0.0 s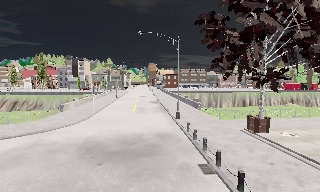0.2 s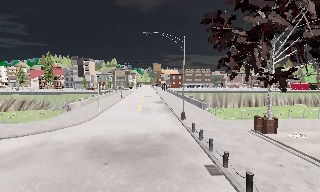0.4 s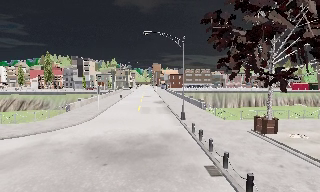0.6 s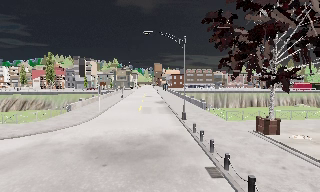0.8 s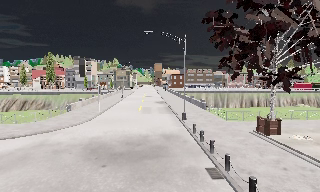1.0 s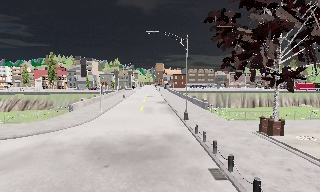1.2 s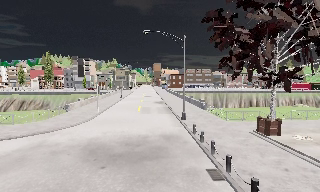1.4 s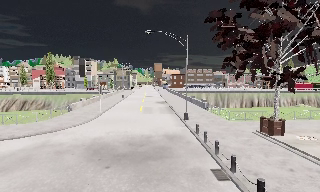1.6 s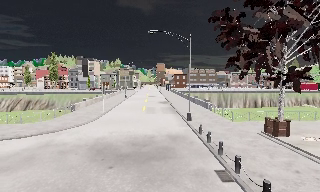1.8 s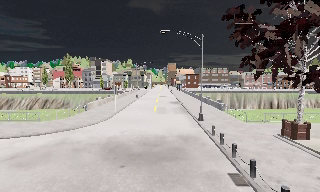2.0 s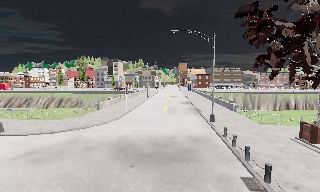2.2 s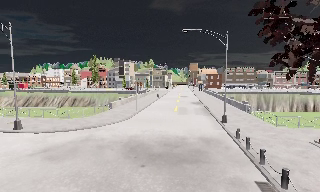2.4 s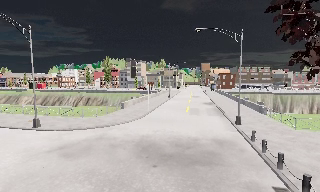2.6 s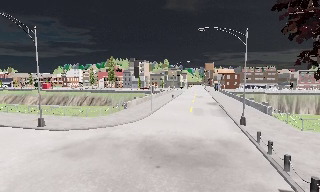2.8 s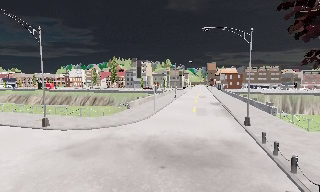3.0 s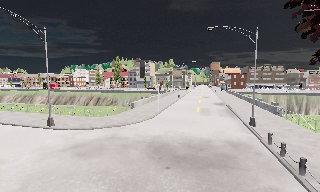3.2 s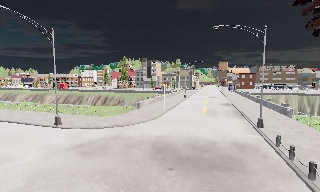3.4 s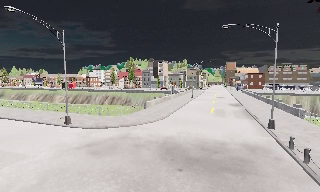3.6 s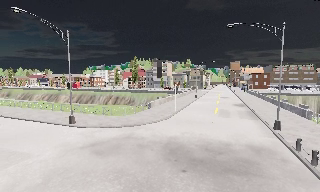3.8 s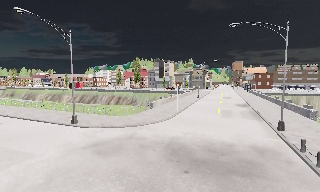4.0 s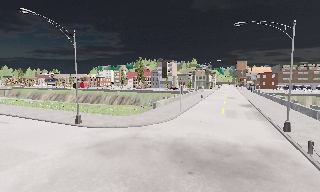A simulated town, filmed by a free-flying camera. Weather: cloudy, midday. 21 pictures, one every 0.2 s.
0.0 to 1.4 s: The camera shifts only a little, or ends up much as it began.
1.4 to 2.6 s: The camera pans to its left, which is counterclockwise from overhead, by about 20 degrees.
2.6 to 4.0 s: The camera shifts only a little, or ends up much as it began.
The film runs forward here.
